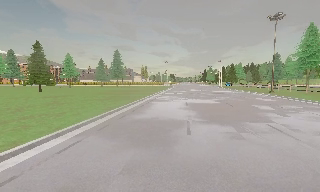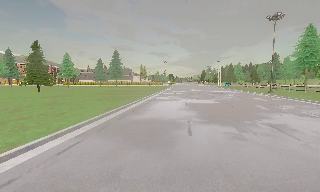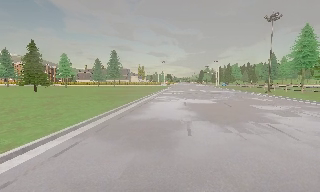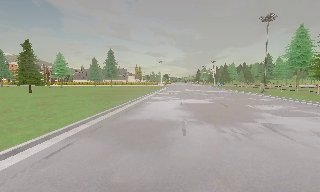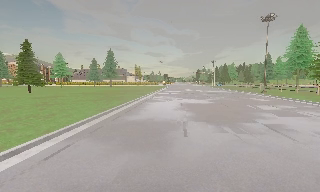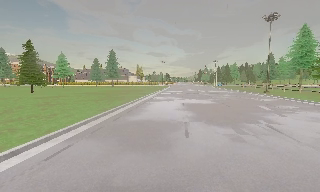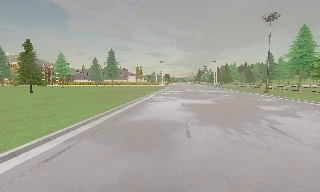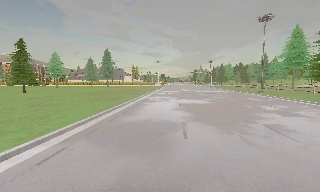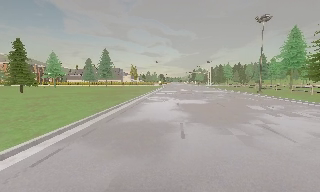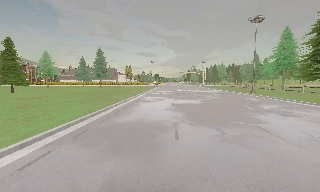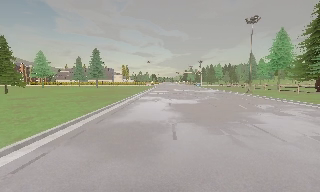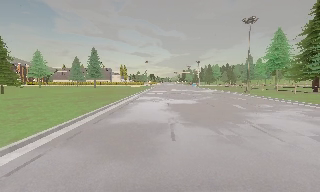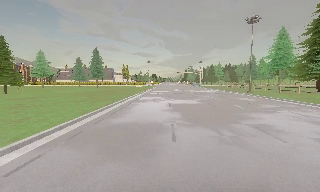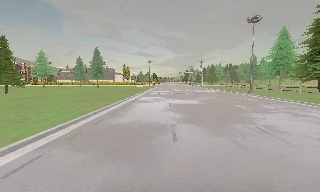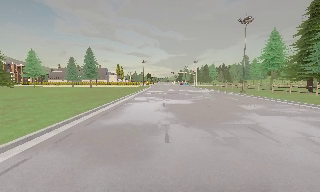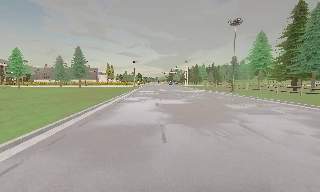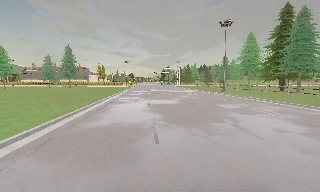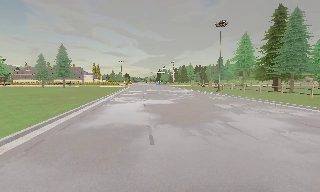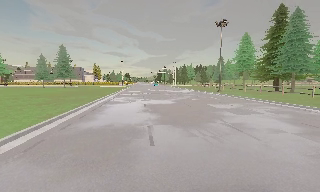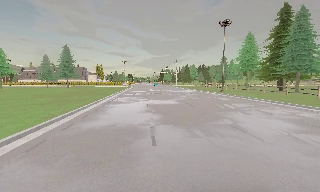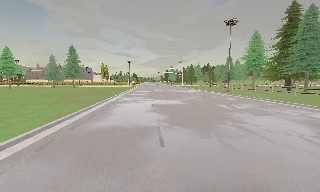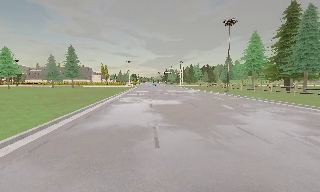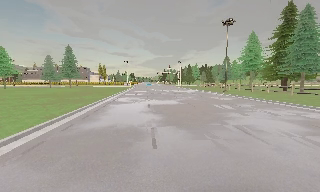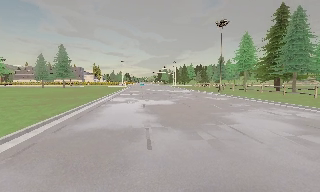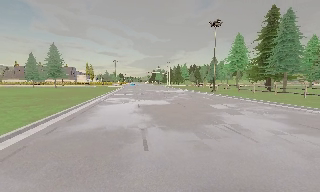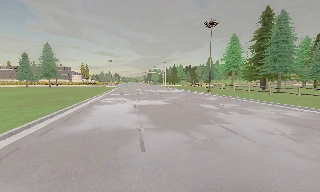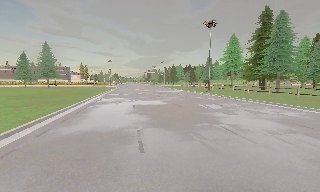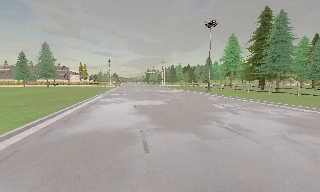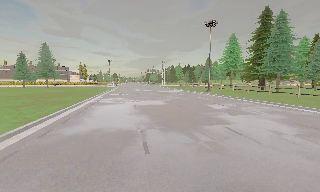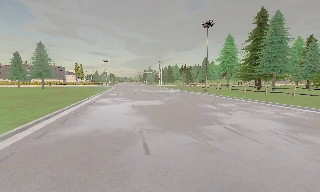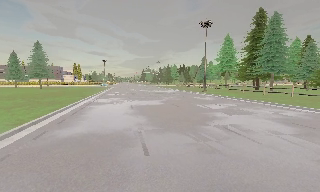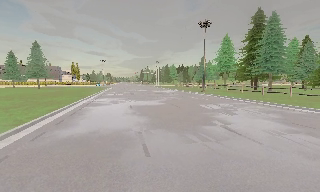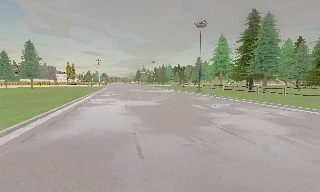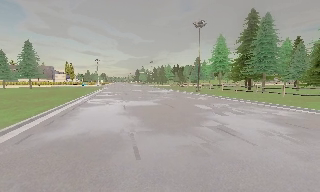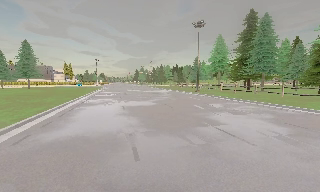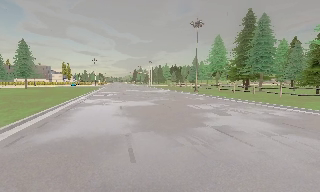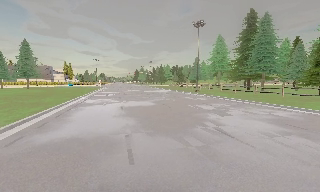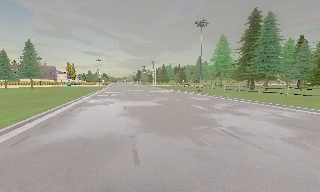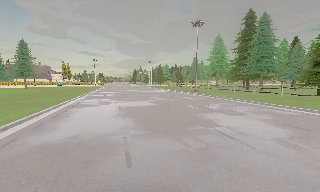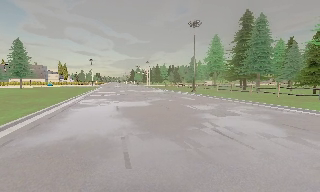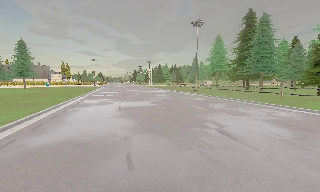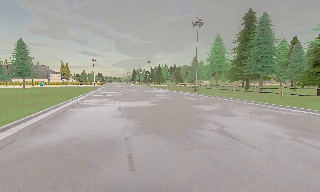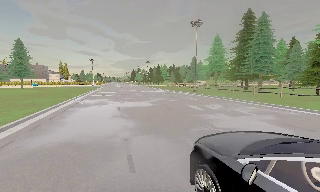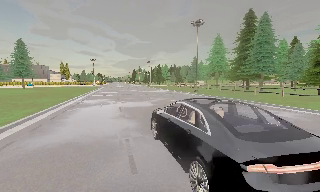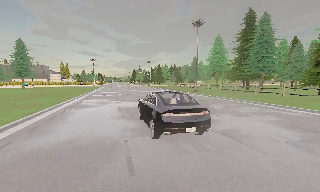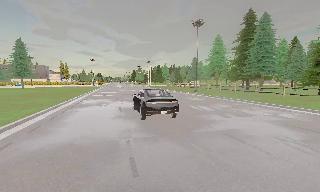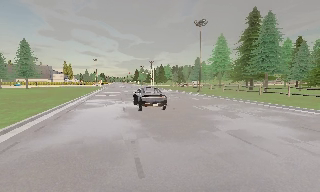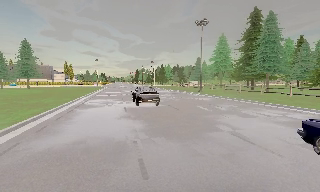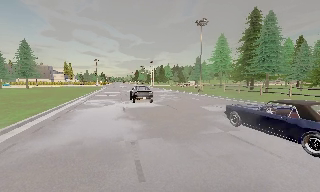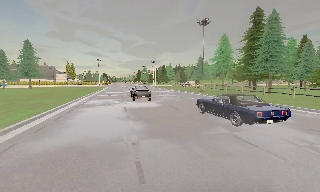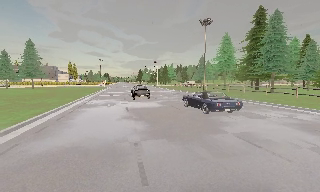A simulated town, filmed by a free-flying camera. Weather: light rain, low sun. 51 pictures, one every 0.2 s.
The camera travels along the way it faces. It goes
forward.
0.0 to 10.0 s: The scene slides to the left, as the camera pans about 25 degrees to its right. It travels forward, about 3 m, so what stands in front looms larger.
The film runs forward here.
